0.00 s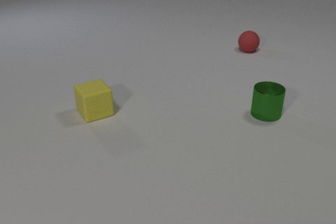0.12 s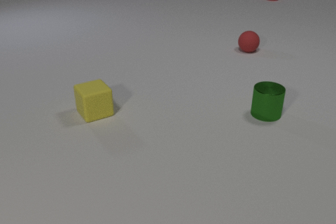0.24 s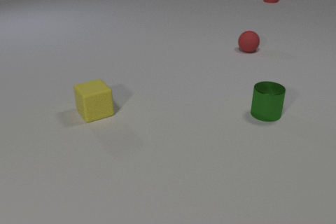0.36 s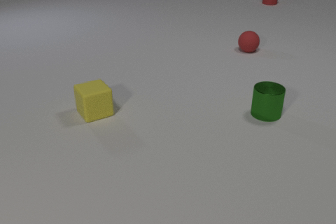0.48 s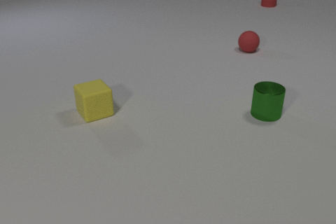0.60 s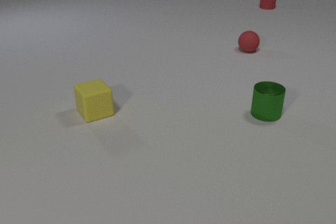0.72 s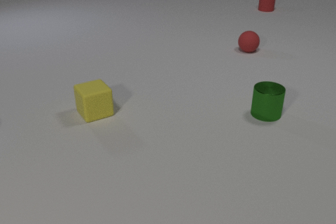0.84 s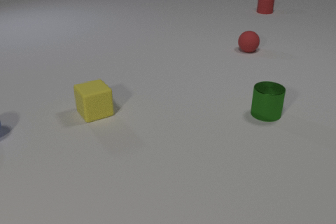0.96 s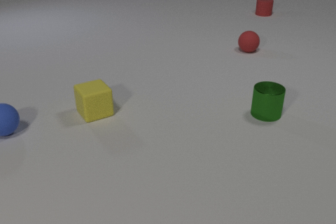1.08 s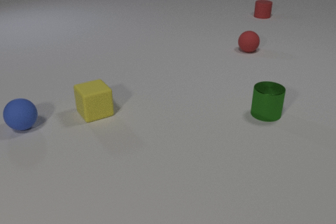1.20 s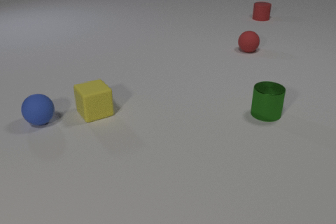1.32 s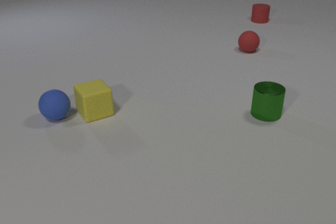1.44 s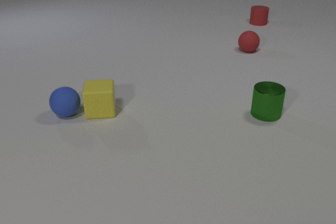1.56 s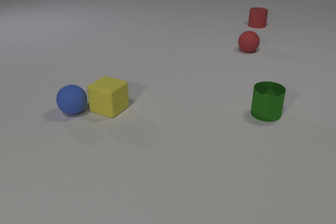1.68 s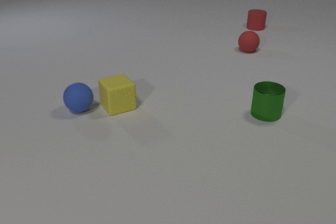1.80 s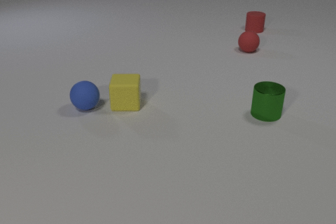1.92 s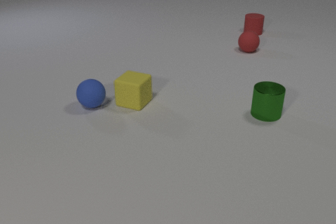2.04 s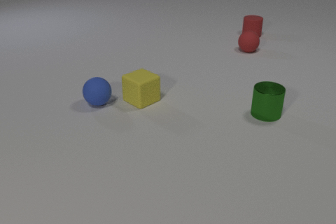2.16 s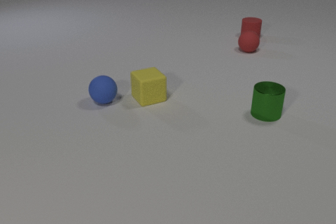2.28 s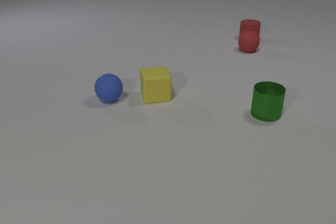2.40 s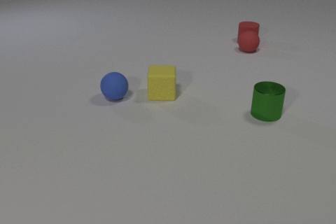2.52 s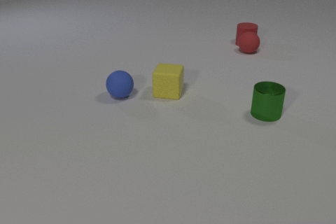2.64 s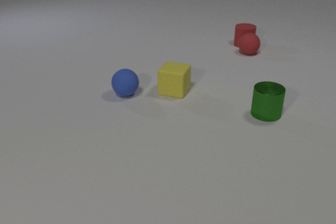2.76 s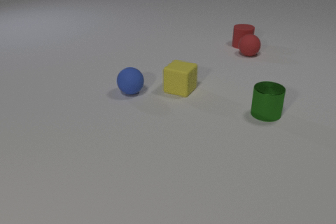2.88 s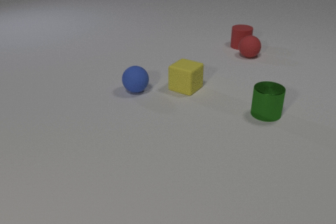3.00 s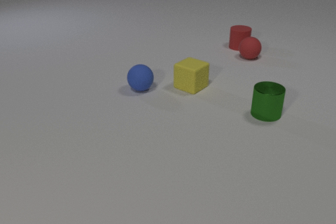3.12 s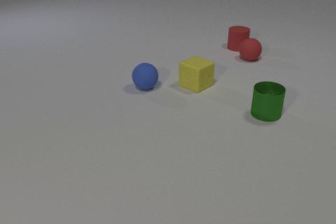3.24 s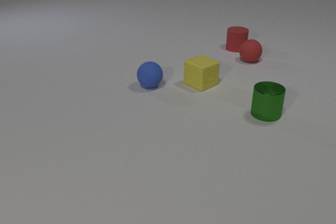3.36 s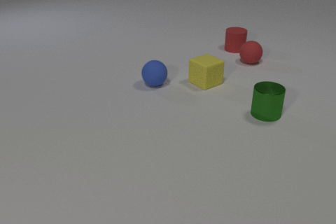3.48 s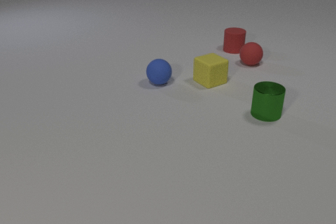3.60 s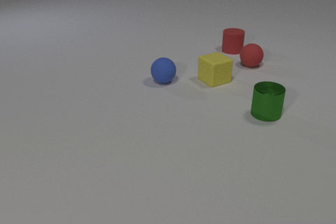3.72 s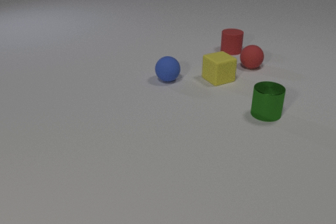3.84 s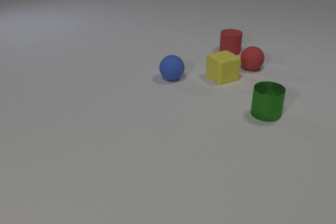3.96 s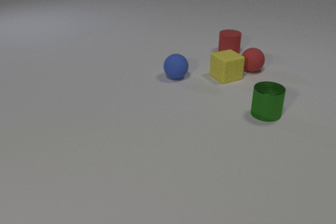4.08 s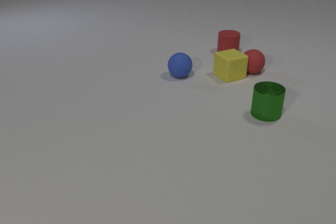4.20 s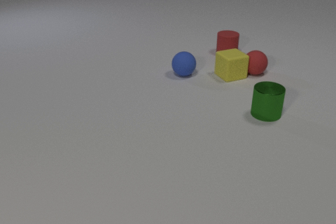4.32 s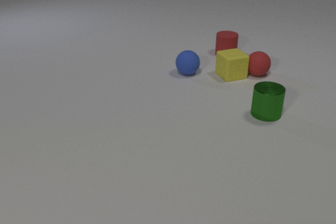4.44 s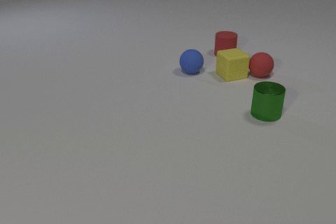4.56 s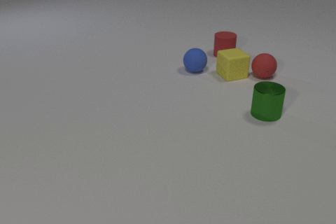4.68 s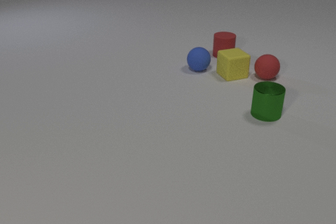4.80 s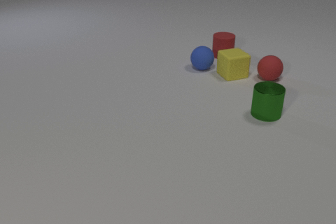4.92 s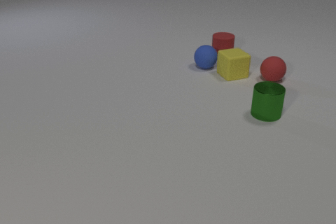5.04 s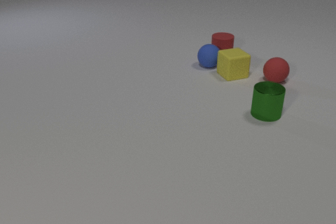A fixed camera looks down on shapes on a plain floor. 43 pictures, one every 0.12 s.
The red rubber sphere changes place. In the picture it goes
toward the camera.
The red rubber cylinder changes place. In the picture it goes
toward the camera.
0.00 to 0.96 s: The blue rubber sphere comes in at the left edge, rolls to the right. The red rubber cylinder slides toward the camera.
0.96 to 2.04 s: The blue rubber sphere rolls to the right. The yellow rubber cube slides to the right and away from the camera. The red rubber cylinder slides toward the camera. The blue rubber sphere and the yellow rubber cube collide.
2.04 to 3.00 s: The blue rubber sphere rolls to the right and away from the camera. The yellow rubber cube slides to the right and away from the camera. The red rubber sphere rolls toward the camera. The red rubber cylinder slides toward the camera. The red rubber sphere and the red rubber cylinder collide.
3.00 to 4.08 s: The blue rubber sphere rolls to the right and away from the camera. The yellow rubber cube slides to the right and away from the camera. The red rubber sphere rolls toward the camera. The red rubber cylinder slides toward the camera and to the left.
4.08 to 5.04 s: The blue rubber sphere rolls to the right and away from the camera. The red rubber sphere rolls to the right and toward the camera. The red rubber cylinder slides toward the camera and to the left. The yellow rubber cube and the red rubber sphere collide.
What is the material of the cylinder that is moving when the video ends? rubber.
Are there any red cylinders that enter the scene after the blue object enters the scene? no.
How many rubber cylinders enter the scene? 0.
